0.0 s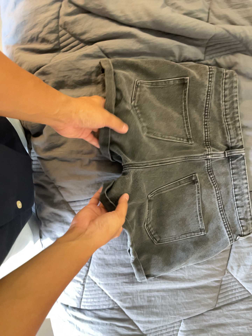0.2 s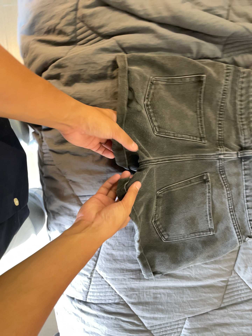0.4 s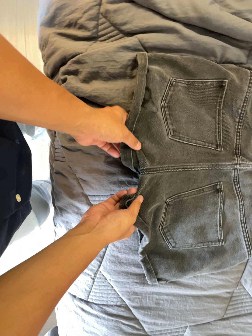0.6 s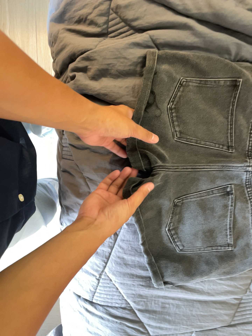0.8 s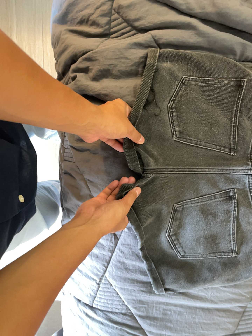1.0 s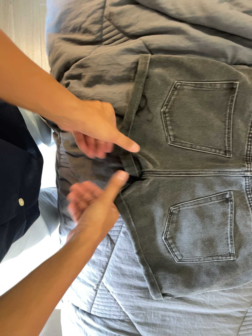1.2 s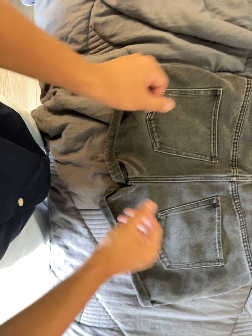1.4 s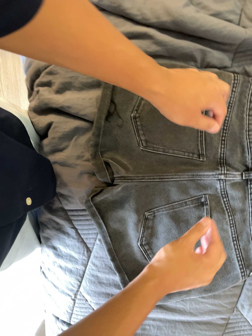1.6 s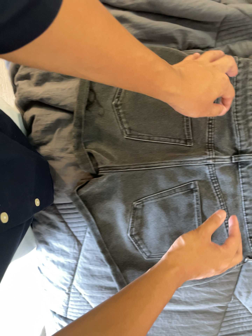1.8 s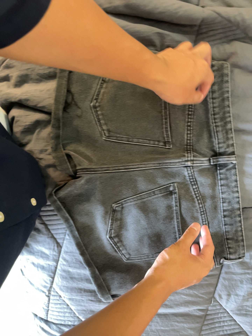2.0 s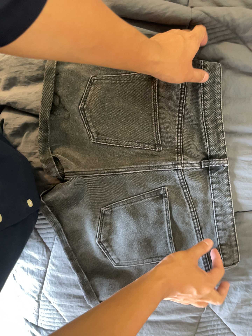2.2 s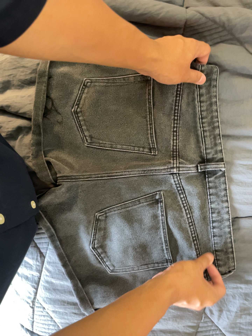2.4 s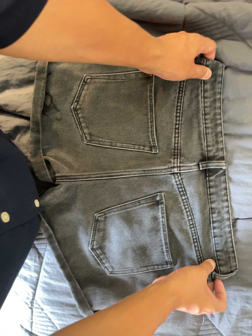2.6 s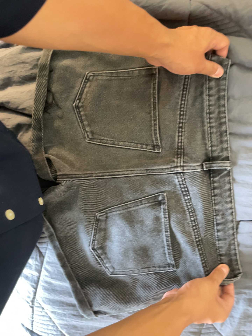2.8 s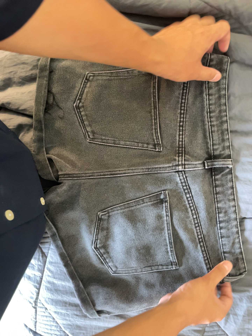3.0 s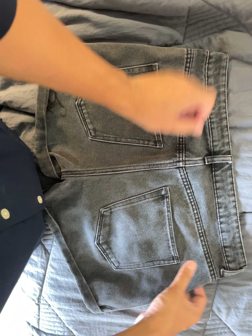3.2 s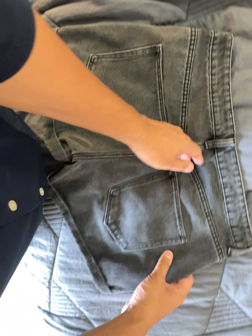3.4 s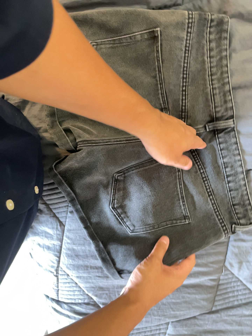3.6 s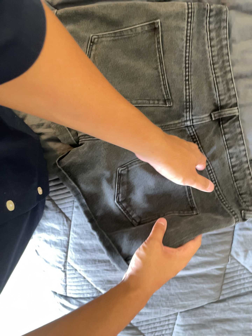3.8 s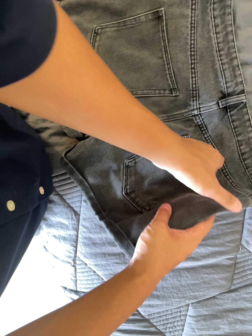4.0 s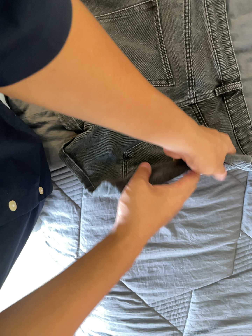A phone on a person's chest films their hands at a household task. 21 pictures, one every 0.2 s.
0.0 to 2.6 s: The camera pans to its left by about 15 degrees. It travels to its right and forward, about 24 cm.
2.6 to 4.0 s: The camera travels to its left and toward the bottom of its view, about 12 cm. It rolls about its line of sight by about 10 degrees, and the scene rotates counterclockwise.
The film runs forward here.
